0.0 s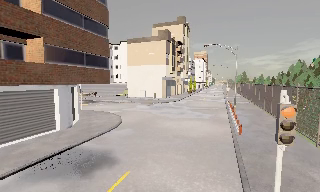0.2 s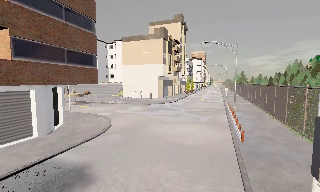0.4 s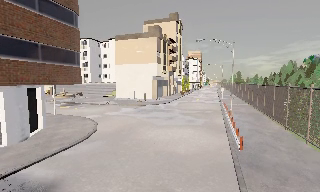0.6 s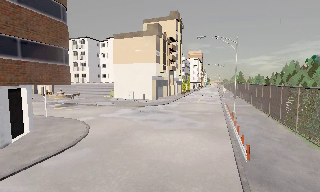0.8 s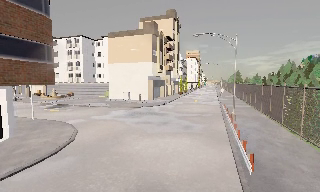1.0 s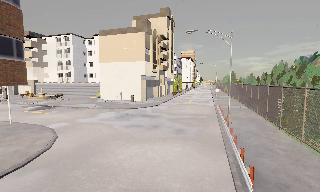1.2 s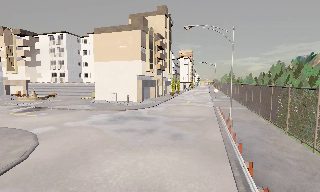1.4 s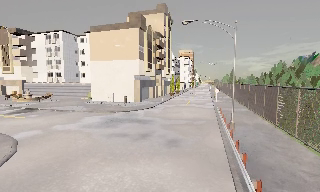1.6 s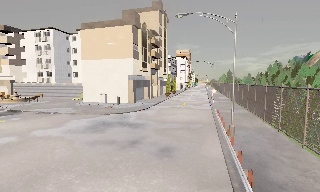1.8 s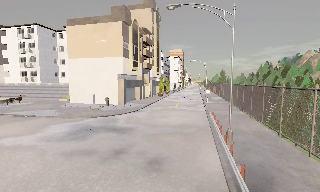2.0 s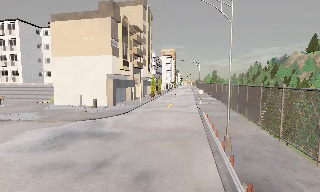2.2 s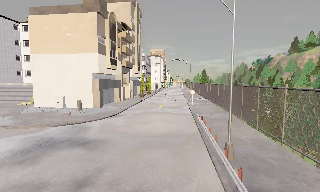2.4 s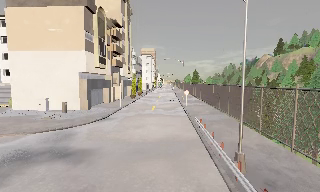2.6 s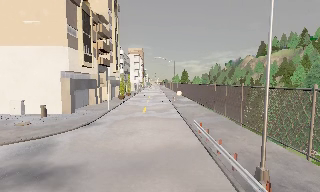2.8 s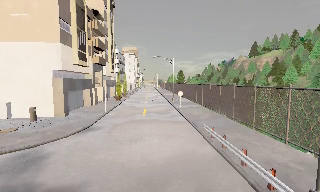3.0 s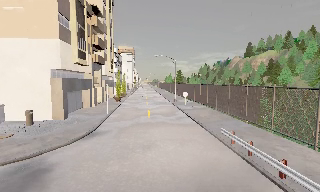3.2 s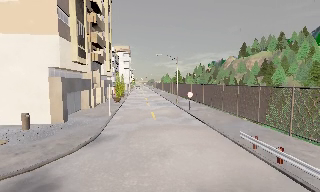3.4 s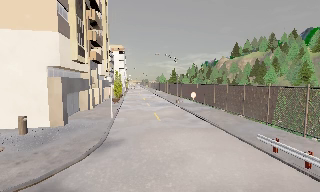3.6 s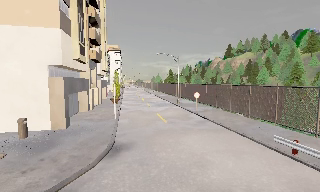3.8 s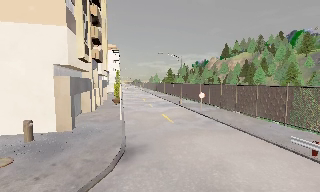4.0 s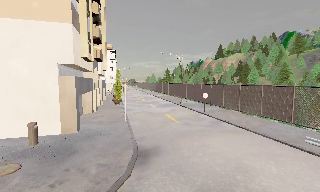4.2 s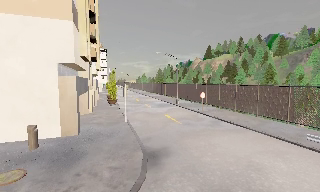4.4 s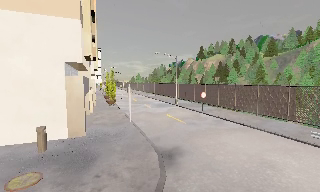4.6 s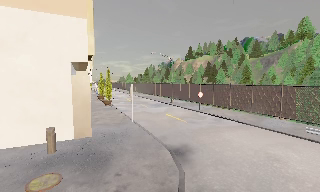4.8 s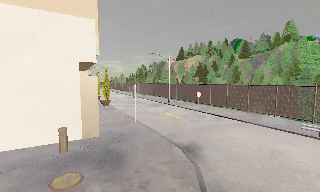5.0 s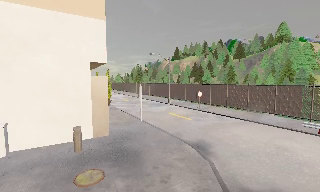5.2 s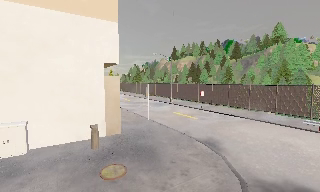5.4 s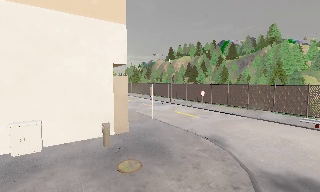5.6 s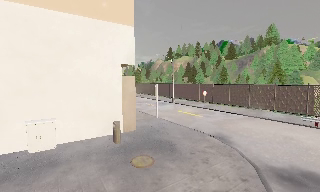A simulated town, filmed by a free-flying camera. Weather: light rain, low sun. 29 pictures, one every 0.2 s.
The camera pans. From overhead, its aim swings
clockwise.
0.0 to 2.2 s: The camera swings to its right by about 15 degrees, and the scene slides to the left. It travels forward, about 12 m, so what stands in front looms larger.
2.2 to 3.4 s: The camera pans to its right, which is clockwise from overhead, by about 15 degrees. It travels forward and to its left, about 8 m, so what stands in front looms larger.
3.4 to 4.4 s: The camera pans to its right, which is clockwise from overhead, by about 10 degrees. It travels to its left, about 5 m.
4.4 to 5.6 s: The camera pans to its right, which is clockwise from overhead, by about 10 degrees. It travels to its left and backward, about 5 m, so close, fixed things drift to the right.
The film runs forward here.
